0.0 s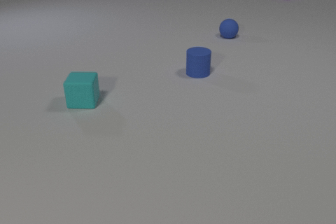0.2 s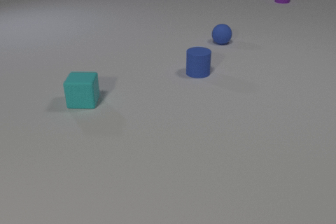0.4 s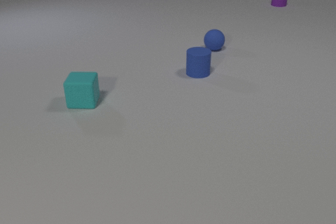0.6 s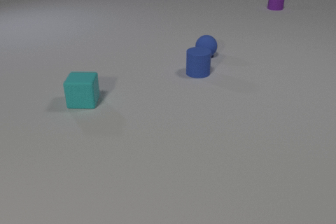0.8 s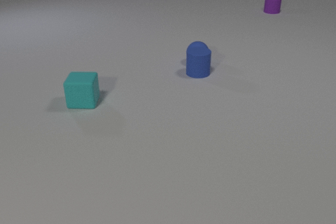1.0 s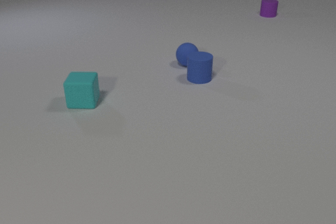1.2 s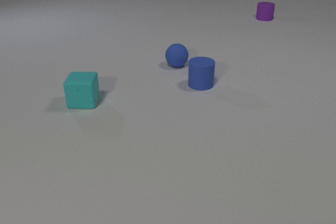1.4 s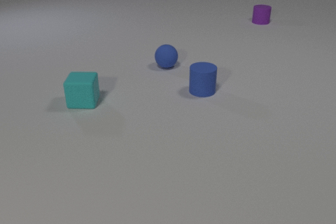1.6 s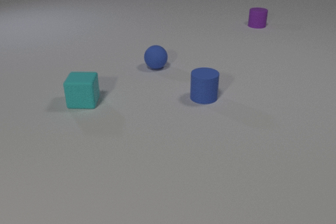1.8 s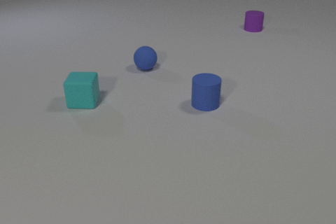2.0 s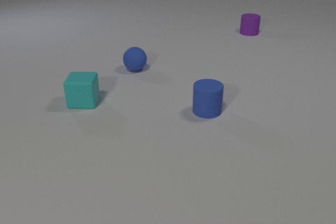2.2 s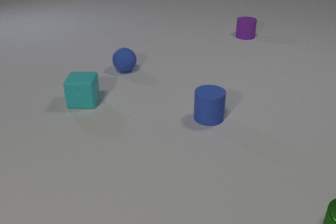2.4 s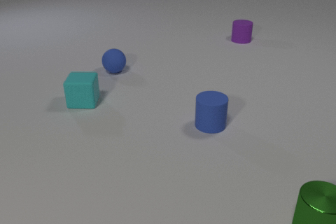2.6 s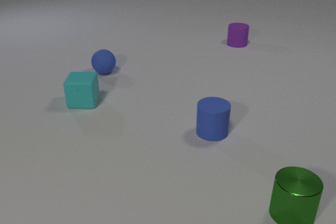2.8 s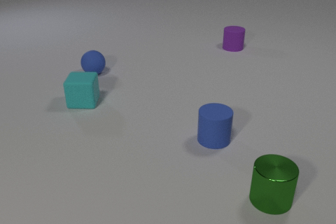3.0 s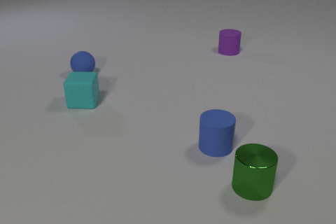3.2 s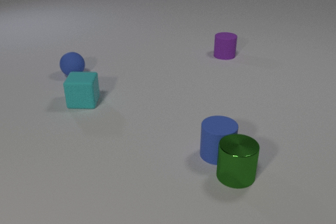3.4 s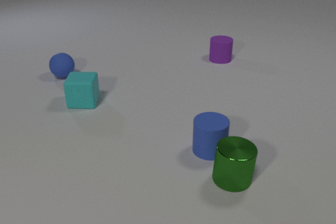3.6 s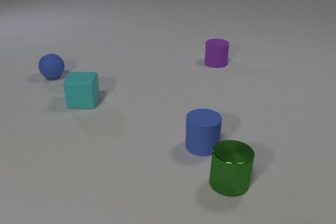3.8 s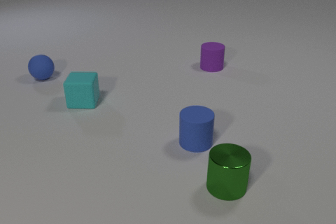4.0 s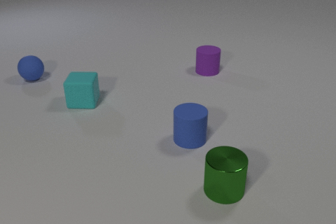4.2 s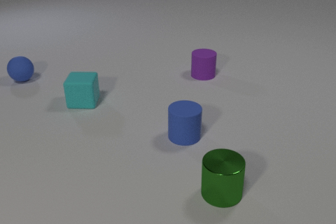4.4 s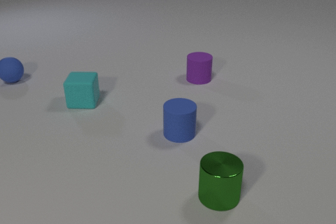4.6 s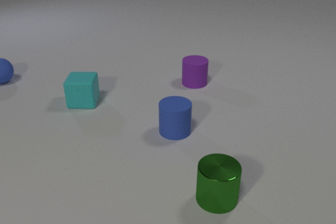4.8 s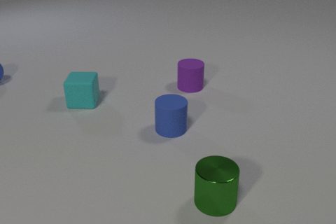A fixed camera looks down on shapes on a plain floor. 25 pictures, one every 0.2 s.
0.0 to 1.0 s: The blue rubber sphere rolls toward the camera and to the left. The blue rubber cylinder slides toward the camera. The purple rubber cylinder slides toward the camera. The blue rubber sphere and the blue rubber cylinder collide.
1.0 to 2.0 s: The blue rubber sphere rolls to the left. The blue rubber cylinder slides toward the camera. The purple rubber cylinder slides toward the camera.
2.0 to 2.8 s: The blue rubber sphere rolls to the left. The blue rubber cylinder slides toward the camera. The green metal cylinder comes in at the right edge, slides to the left and away from the camera. The purple rubber cylinder slides toward the camera.
2.8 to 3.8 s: The blue rubber sphere rolls to the left. The blue rubber cylinder slides to the left and toward the camera. The green metal cylinder slides to the left. The purple rubber cylinder slides toward the camera. The blue rubber cylinder and the green metal cylinder collide.
3.8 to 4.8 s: The blue rubber sphere rolls to the left. The blue rubber cylinder slides to the left and away from the camera. The green metal cylinder slides toward the camera and to the left. The purple rubber cylinder slides toward the camera and to the left.
Are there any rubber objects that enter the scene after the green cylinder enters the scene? no.
How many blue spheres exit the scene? 1.
How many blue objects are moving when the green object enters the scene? 2.
